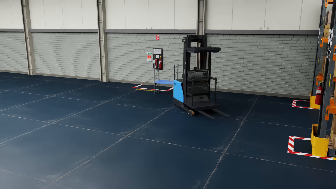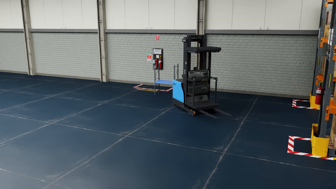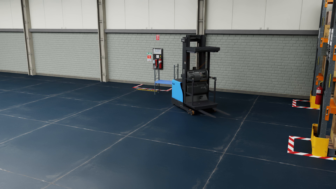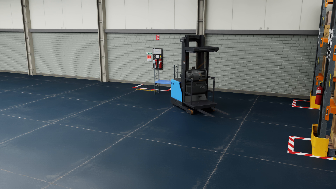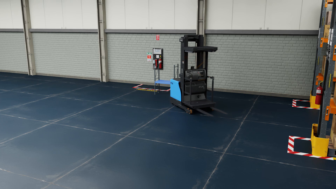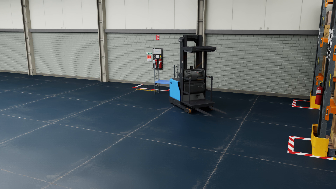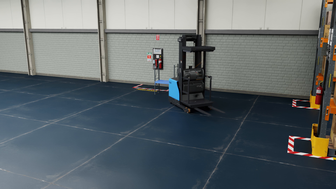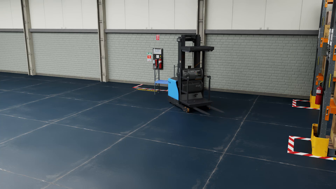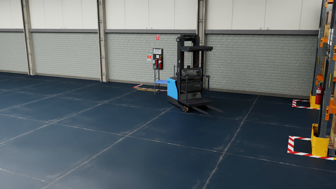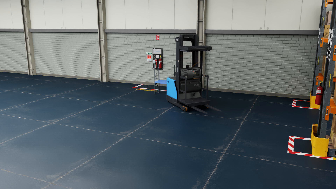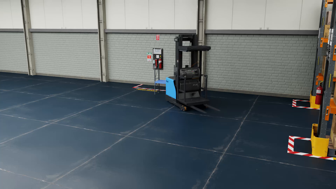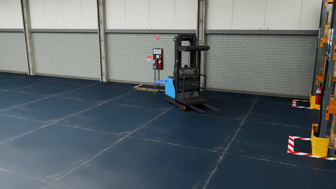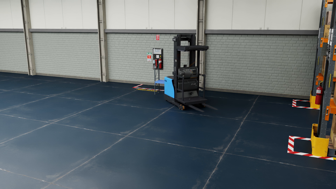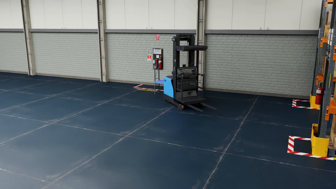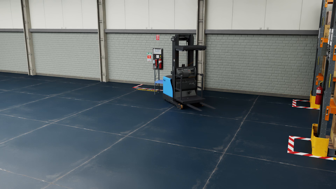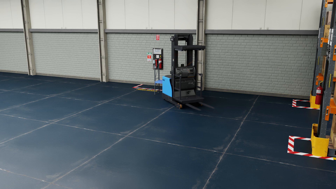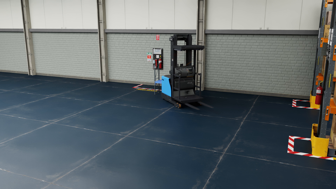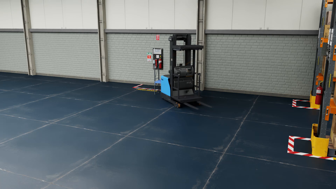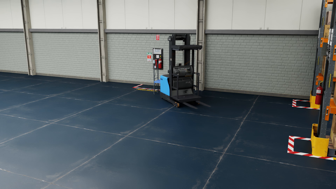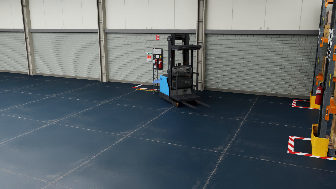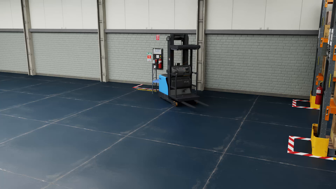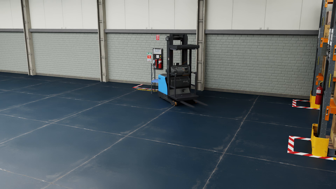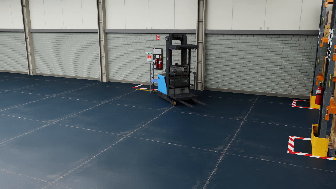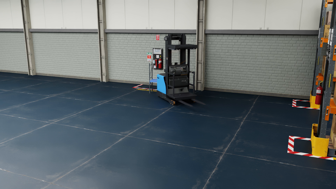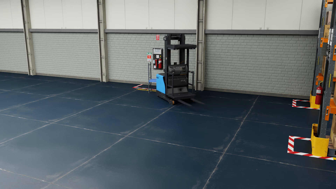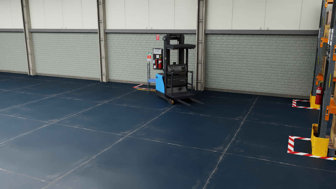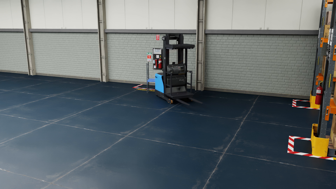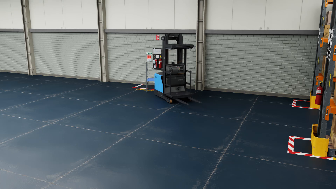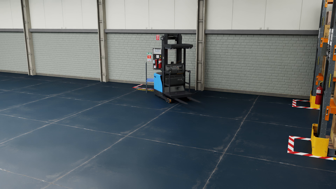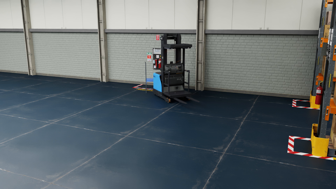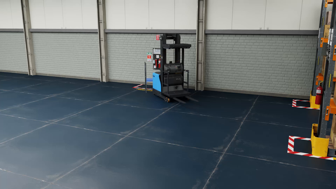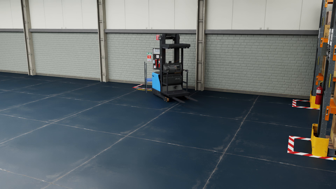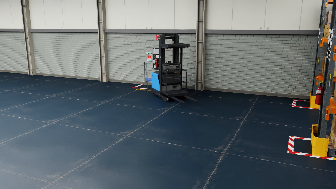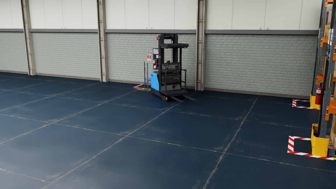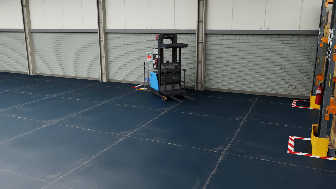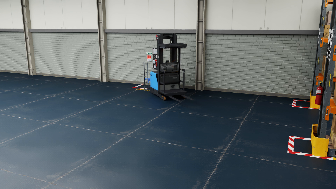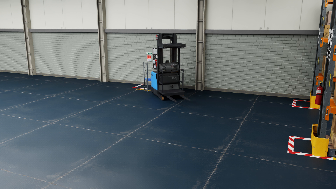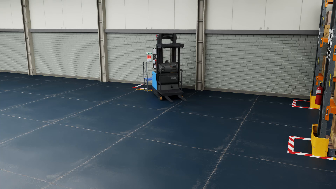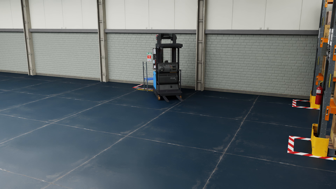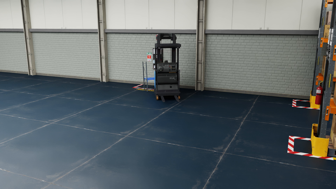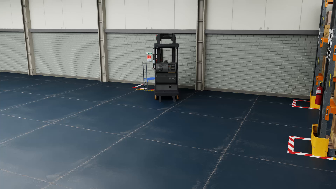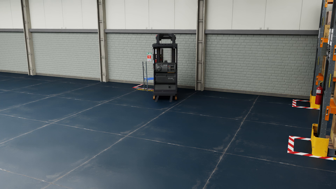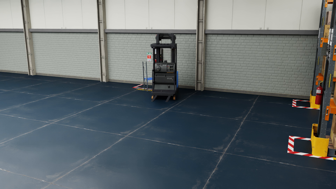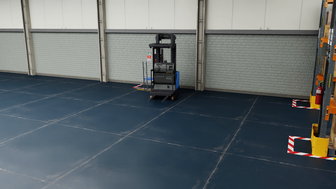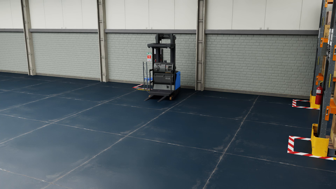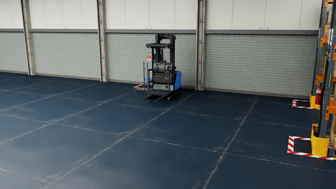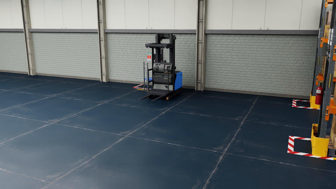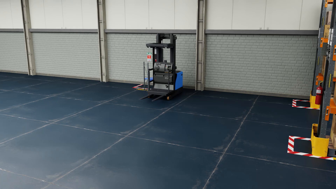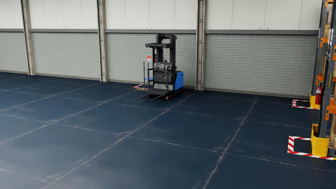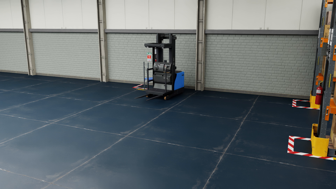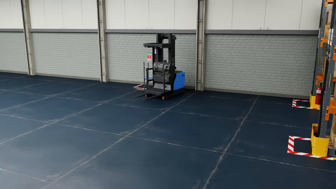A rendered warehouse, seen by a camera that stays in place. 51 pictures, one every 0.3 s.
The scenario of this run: A forklift runs into an object in its way.
